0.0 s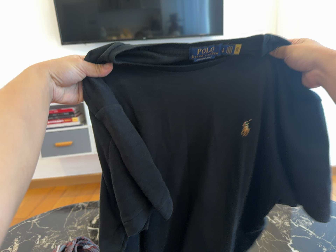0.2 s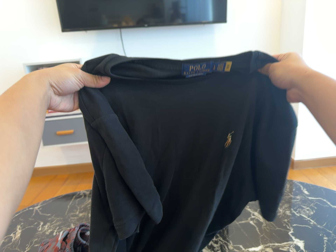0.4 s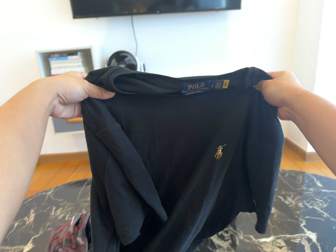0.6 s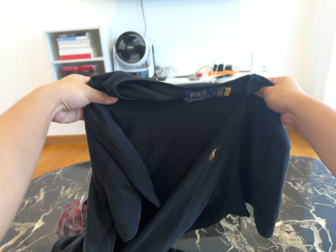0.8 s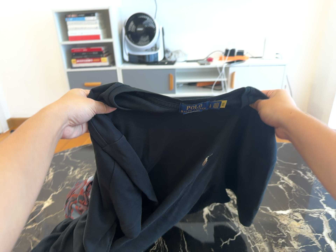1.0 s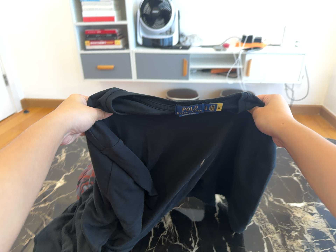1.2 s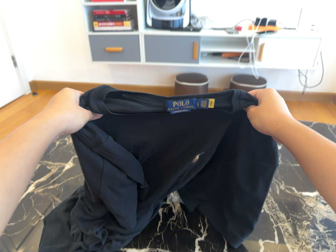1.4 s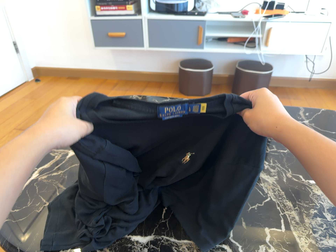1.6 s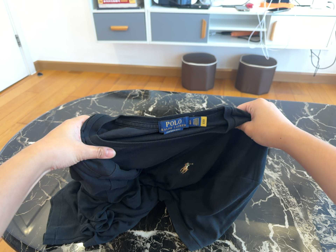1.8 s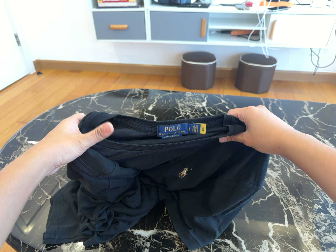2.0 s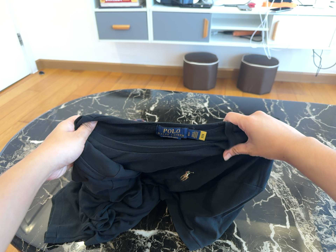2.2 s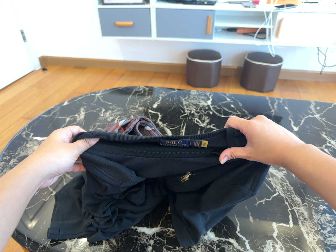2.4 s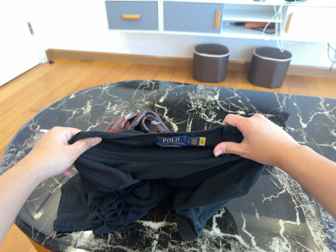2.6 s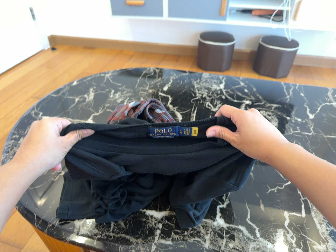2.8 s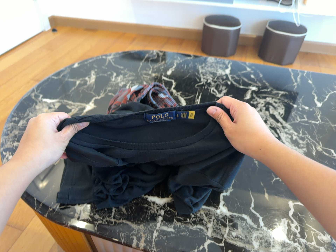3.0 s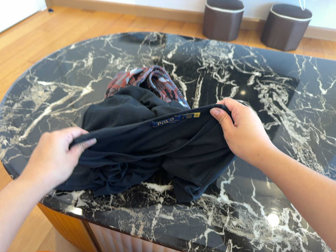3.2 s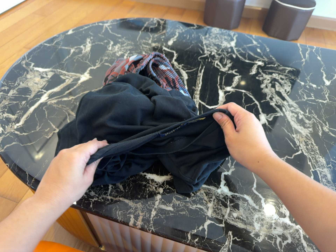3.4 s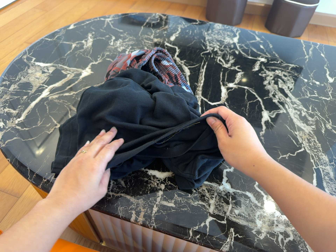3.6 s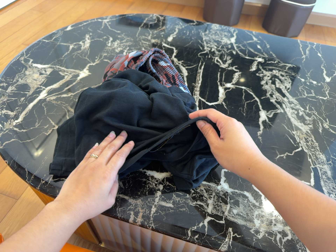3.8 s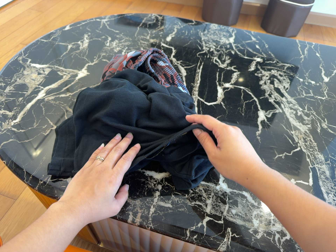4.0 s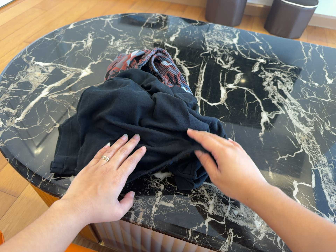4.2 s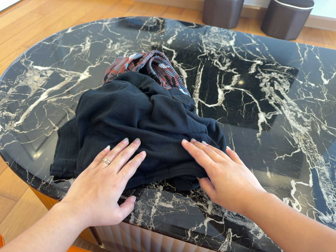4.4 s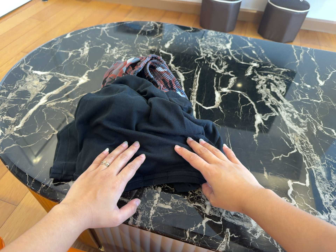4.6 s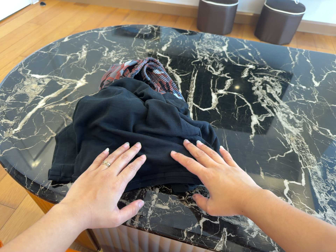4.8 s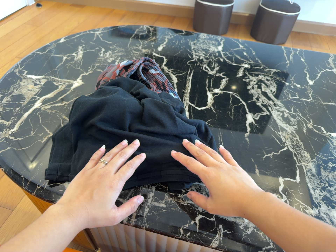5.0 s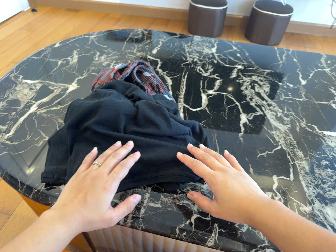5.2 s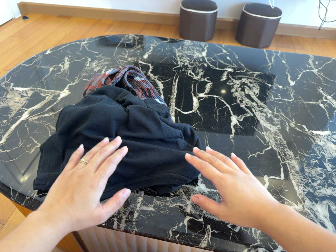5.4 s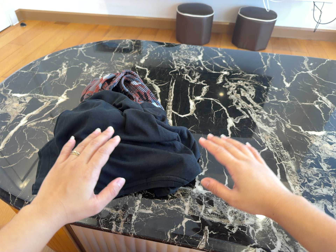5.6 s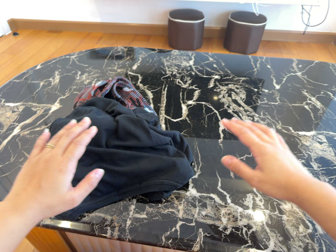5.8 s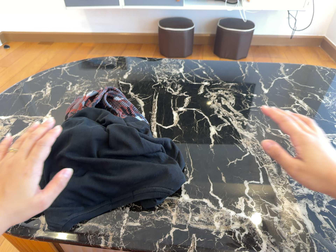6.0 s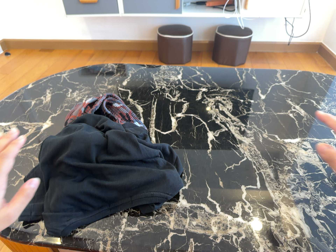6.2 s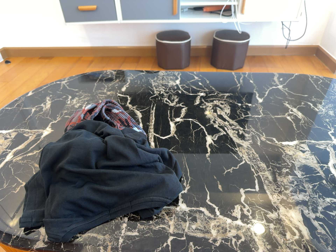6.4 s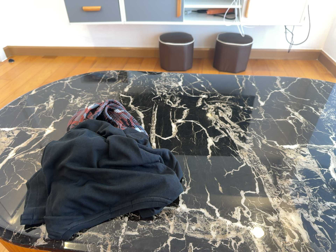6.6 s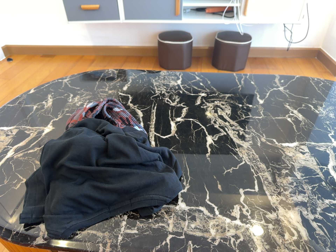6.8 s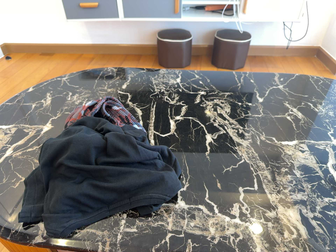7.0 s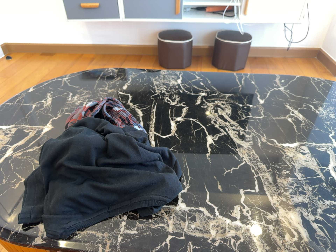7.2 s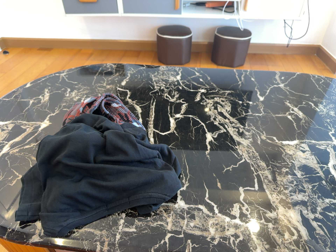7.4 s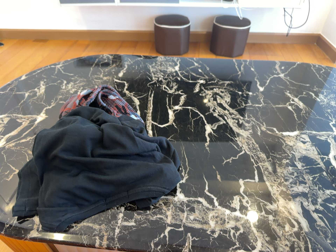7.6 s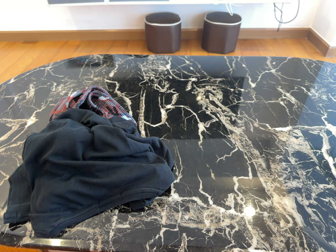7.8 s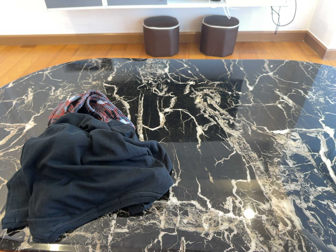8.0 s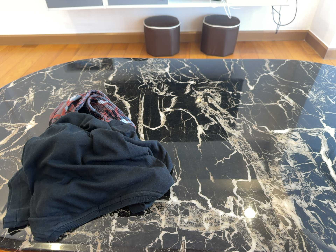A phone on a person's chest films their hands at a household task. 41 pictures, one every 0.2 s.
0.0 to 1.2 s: The camera travels forward and to its left, about 10 cm, so what stands in front looms larger. Its aim tips toward the bottom of its view by about 20 degrees, and the scene shifts upward. It rolls about its line of sight by about 10 degrees, and the scene rotates clockwise.
1.2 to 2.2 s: The camera shifts only a little, or ends up much as it began.
2.2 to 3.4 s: The camera travels forward, about 7 cm, so what stands in front looms larger. Its aim tips toward the bottom of its view by about 15 degrees, and the scene shifts upward.
3.4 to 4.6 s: The camera shifts only a little, or ends up much as it began.
4.6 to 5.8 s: The camera rolls about its line of sight by about 10 degrees, and the scene rotates counterclockwise.
5.8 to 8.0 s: The camera shifts only a little, or ends up much as it began.
The film runs backward here.
